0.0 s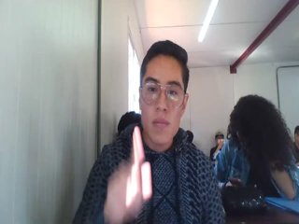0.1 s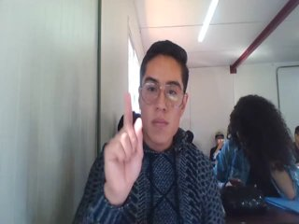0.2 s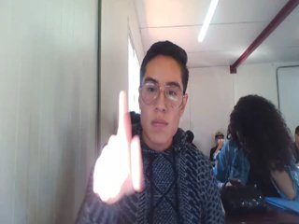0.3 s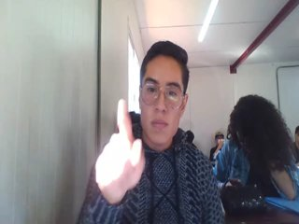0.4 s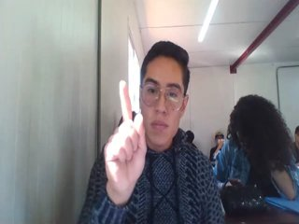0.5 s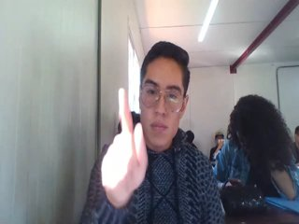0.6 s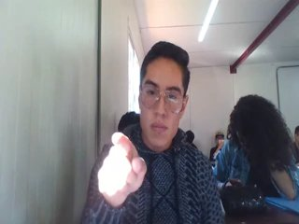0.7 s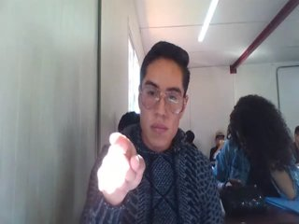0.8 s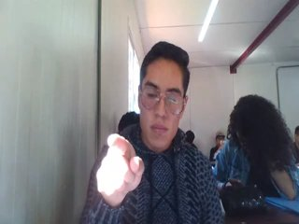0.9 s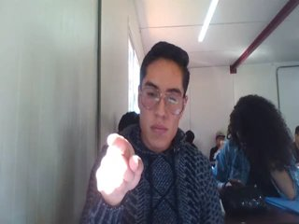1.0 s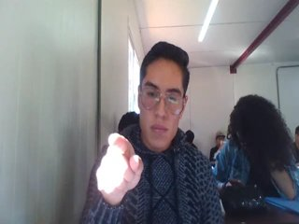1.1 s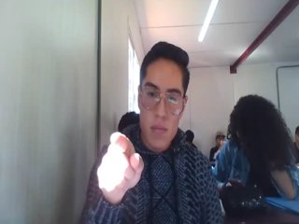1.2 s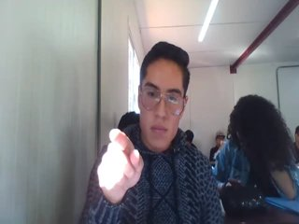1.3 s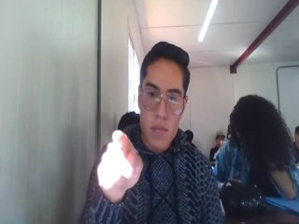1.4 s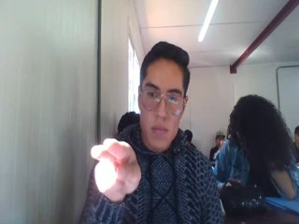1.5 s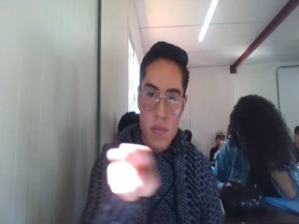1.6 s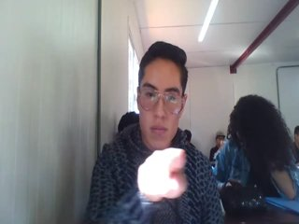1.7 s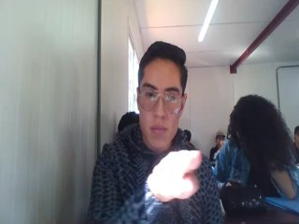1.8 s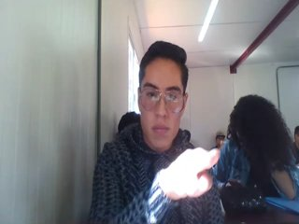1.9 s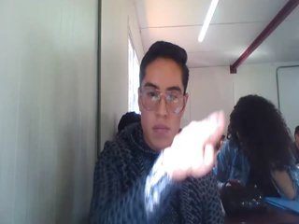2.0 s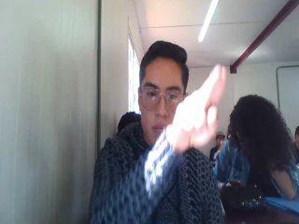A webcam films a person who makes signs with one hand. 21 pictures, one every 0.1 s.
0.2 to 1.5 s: Double click with one finger.
1.6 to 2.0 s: Pointing with two fingers.
